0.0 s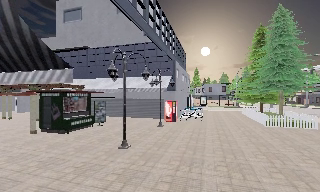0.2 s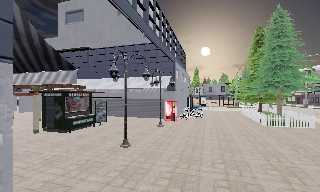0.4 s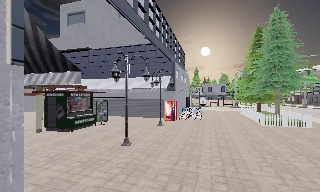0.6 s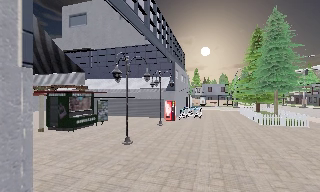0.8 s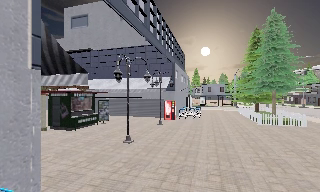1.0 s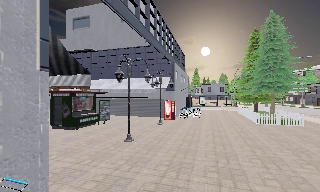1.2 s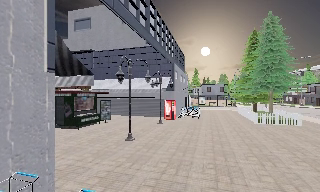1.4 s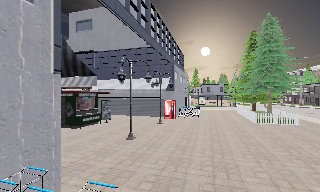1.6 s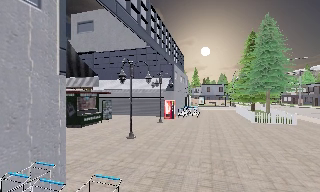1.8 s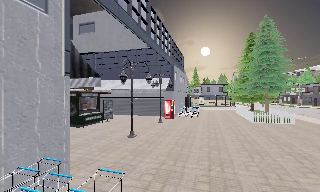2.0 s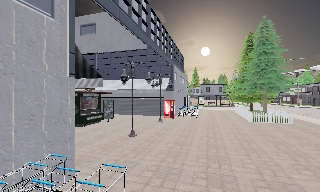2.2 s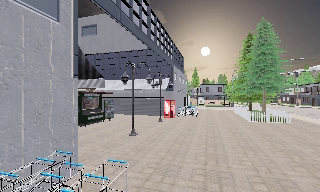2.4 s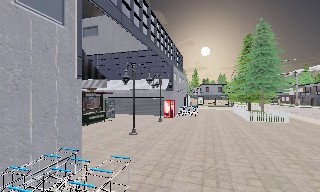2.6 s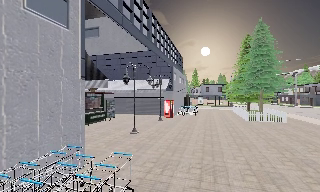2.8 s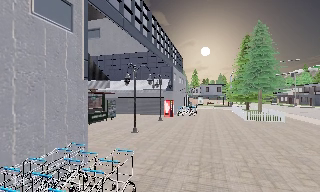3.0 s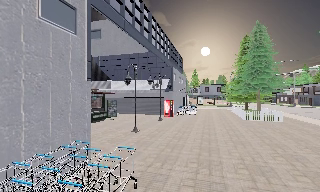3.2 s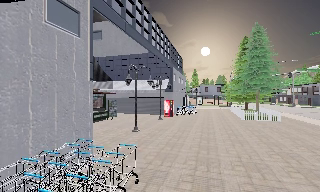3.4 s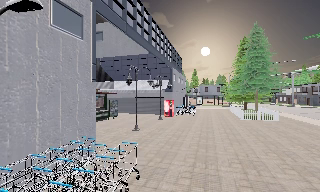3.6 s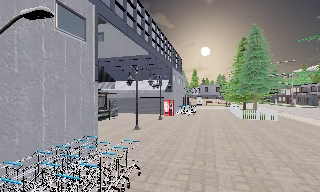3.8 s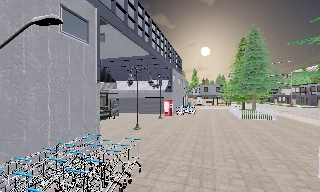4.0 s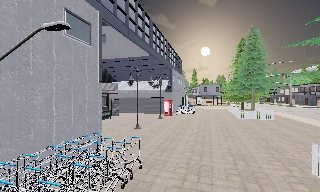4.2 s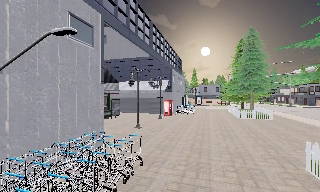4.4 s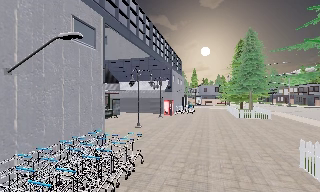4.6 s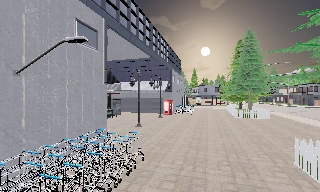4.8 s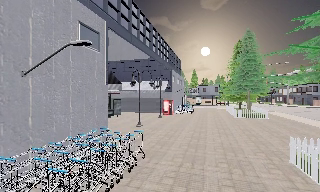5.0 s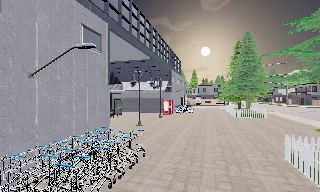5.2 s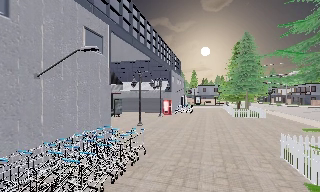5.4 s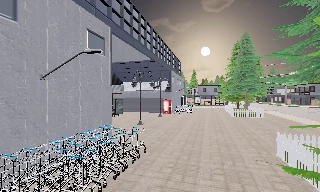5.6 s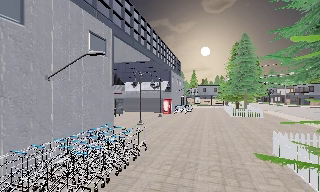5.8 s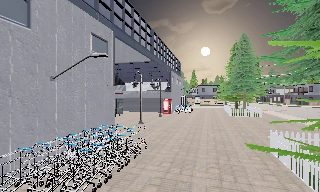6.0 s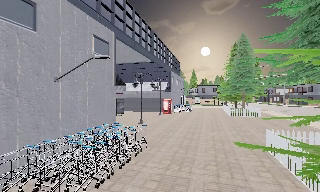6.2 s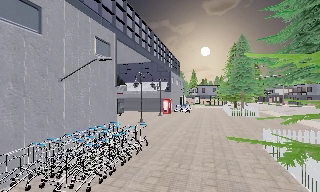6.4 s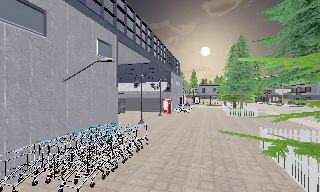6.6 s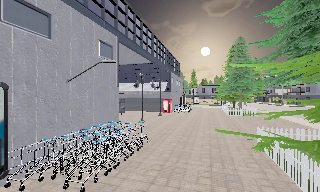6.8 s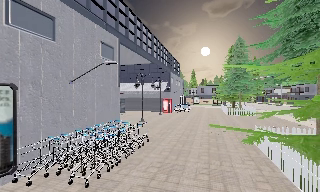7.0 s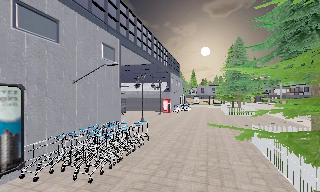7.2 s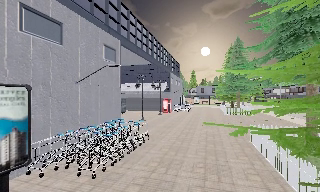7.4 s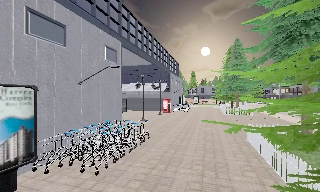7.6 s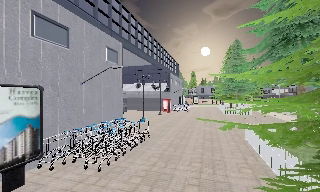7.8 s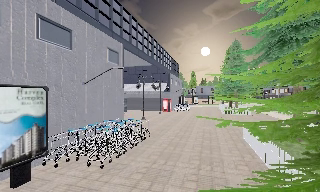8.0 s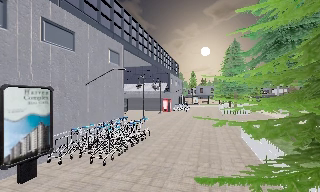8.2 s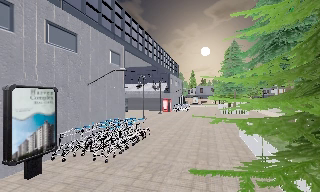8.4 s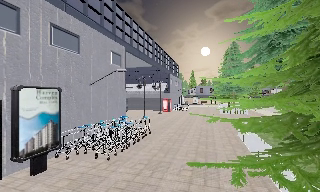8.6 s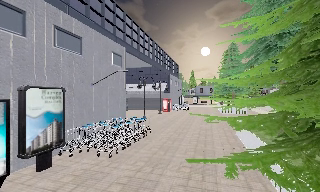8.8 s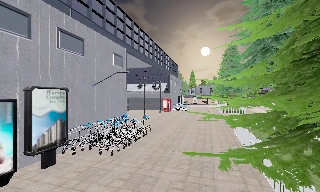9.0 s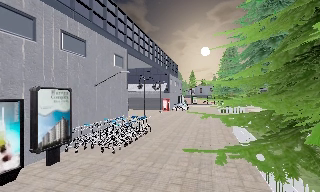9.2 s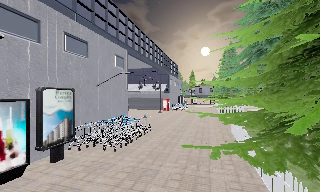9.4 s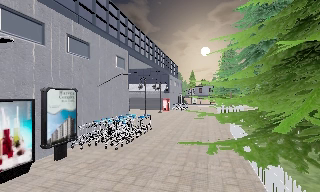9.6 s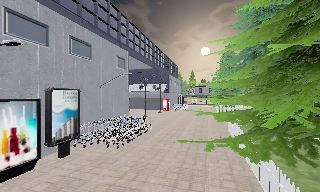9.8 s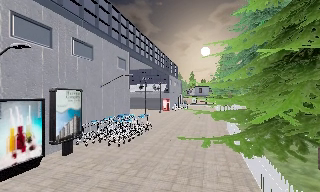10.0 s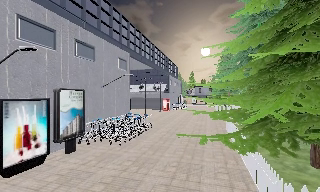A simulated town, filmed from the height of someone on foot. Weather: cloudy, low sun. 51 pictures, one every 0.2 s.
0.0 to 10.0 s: The camera travels backward, about 12 m, so what stands in front gets smaller.
The film runs backward here.
